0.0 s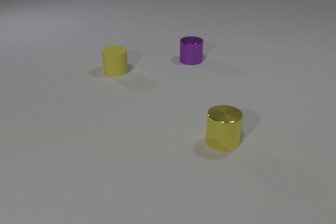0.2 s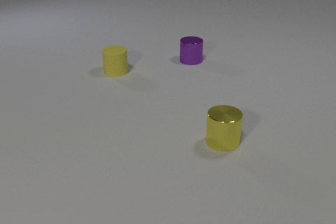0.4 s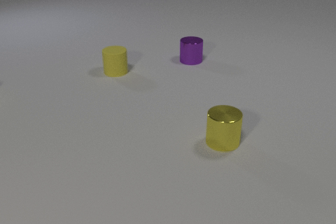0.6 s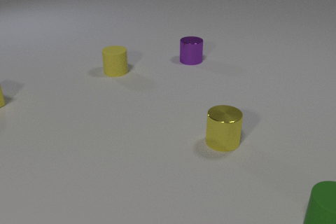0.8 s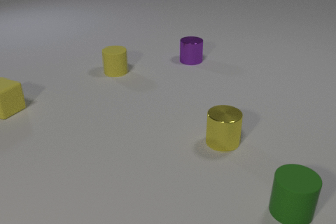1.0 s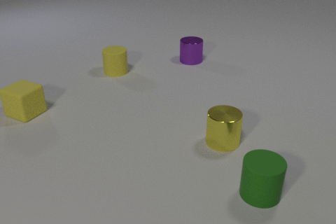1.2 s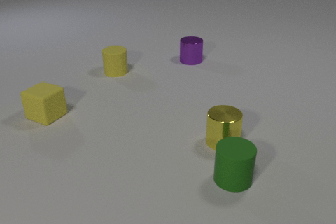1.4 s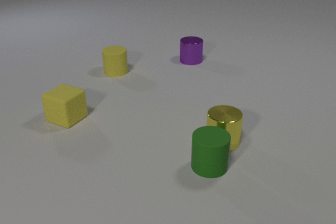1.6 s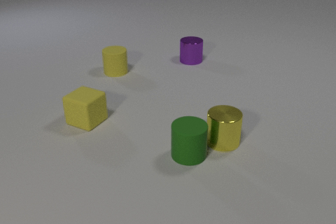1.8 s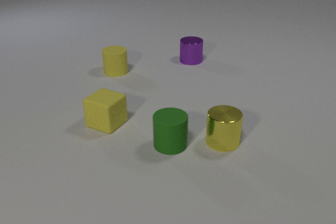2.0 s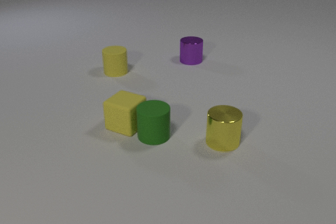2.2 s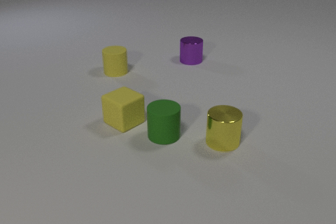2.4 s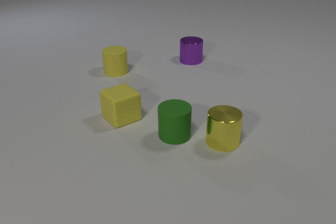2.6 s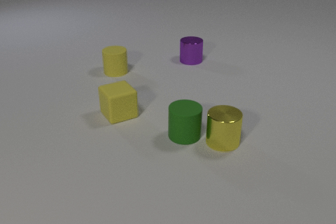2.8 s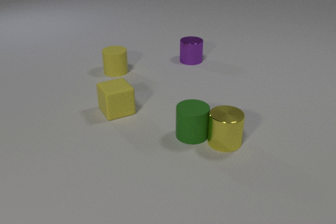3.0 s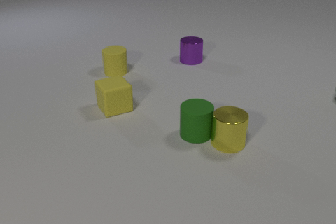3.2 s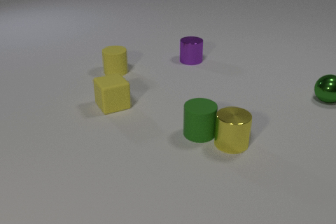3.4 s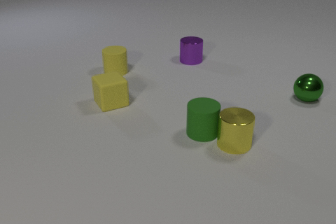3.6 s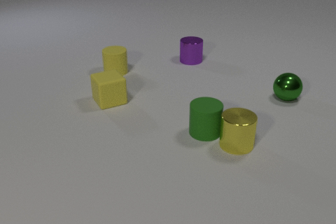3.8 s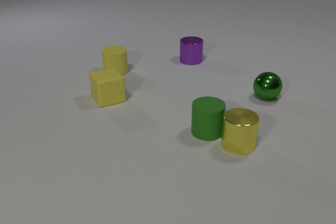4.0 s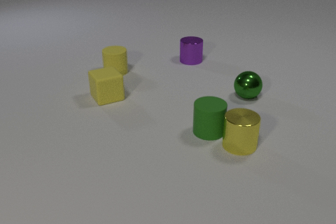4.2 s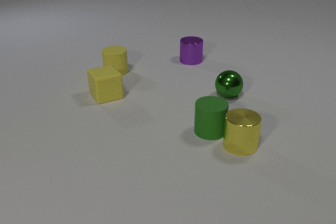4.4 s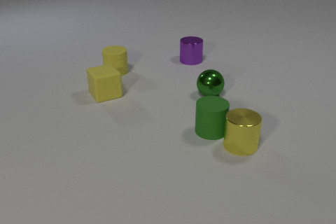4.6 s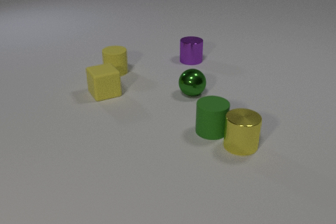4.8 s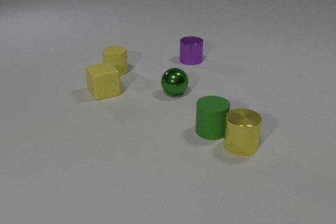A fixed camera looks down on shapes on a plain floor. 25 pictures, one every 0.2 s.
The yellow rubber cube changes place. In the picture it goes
to the right.
0.0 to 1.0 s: The yellow rubber cube comes in at the left edge, slides to the right and toward the camera. The green rubber cylinder comes in at the right edge, slides to the left and away from the camera.
1.0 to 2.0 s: The yellow rubber cube slides to the right and toward the camera. The green rubber cylinder slides to the left and away from the camera. The yellow rubber cube and the green rubber cylinder collide.
2.0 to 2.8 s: The yellow rubber cube slides away from the camera, spins so that its near face slides to the left, clockwise seen from above. The green rubber cylinder slides to the right. The green rubber cylinder and the yellow metal cylinder collide.
2.8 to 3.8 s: The yellow rubber cube slides away from the camera. The green rubber cylinder slides to the right and away from the camera. The yellow metal cylinder slides to the right. The green metal sphere comes in at the right edge, rolls to the left.
3.8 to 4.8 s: The yellow rubber cube slides away from the camera. The green metal sphere rolls to the left.
Are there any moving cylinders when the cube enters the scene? yes.
What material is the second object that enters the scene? rubber.
What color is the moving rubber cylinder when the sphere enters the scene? green.
